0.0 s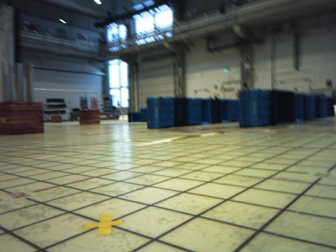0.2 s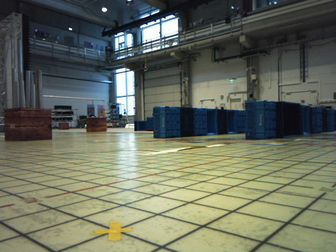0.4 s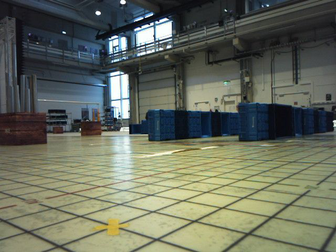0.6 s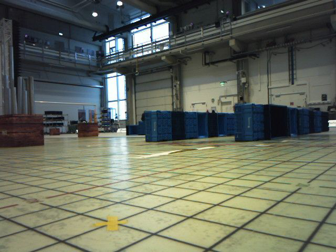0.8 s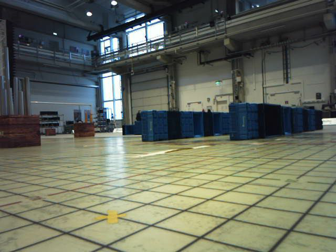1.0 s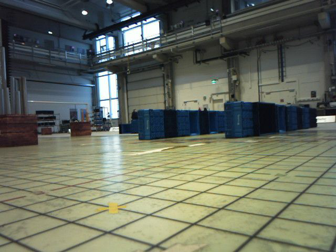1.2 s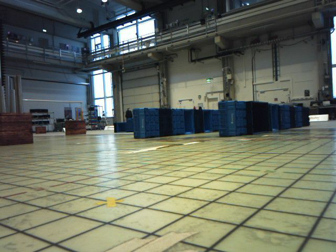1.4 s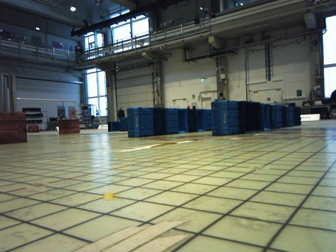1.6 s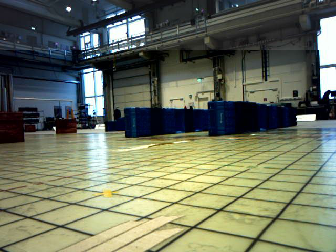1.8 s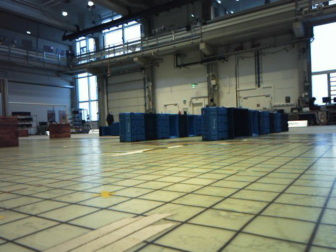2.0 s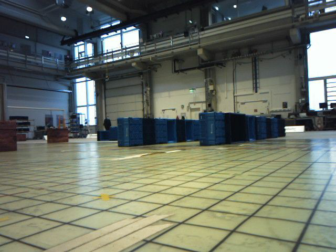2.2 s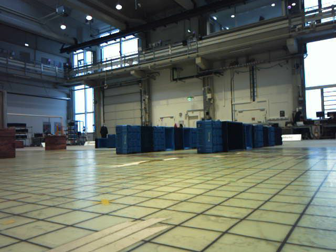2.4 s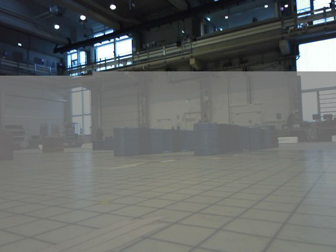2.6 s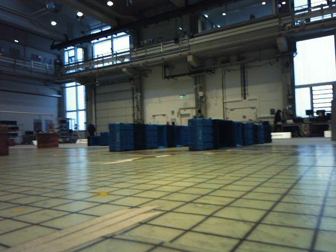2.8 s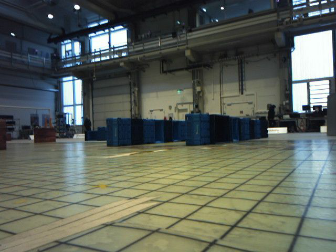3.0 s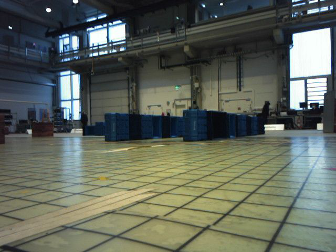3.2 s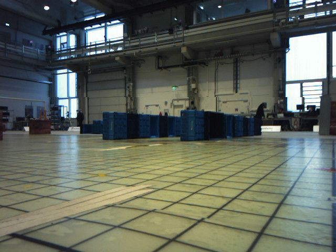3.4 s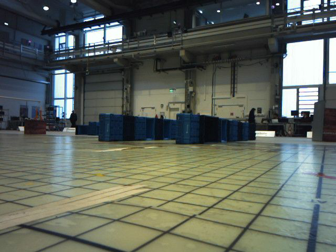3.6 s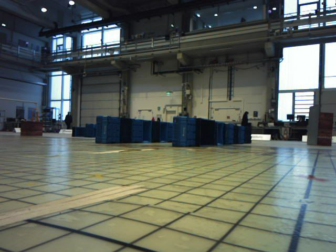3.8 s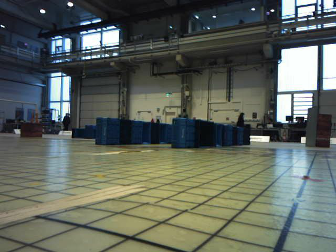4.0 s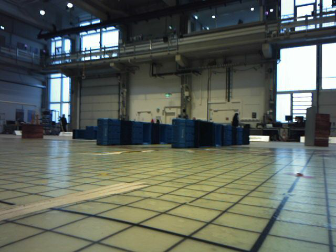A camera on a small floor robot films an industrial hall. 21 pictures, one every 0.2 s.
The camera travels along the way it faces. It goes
backward.
0.0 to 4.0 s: The camera pans to its right, which is clockwise from overhead, by about 10 degrees. It travels backward, about 0.8 m, so what stands in front gets smaller.
The film runs backward here.
